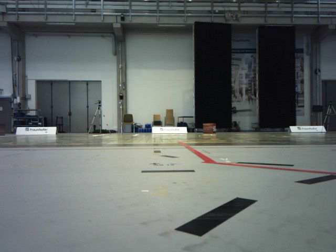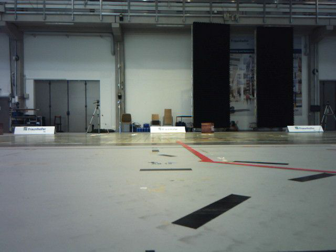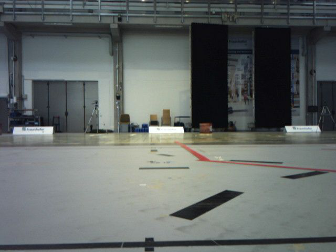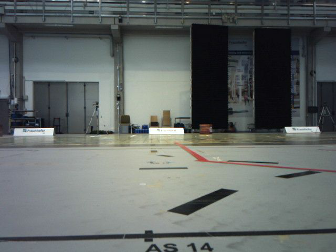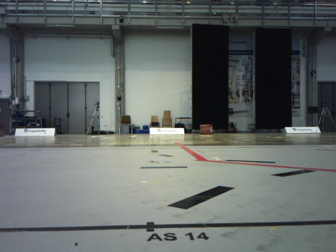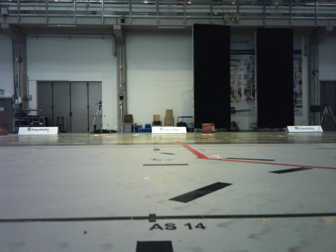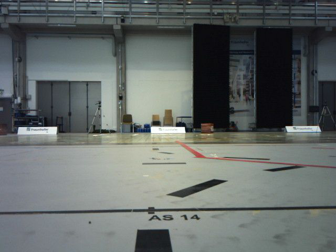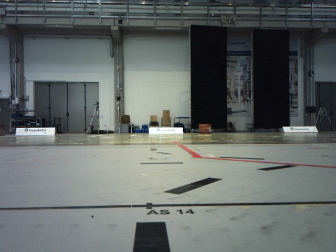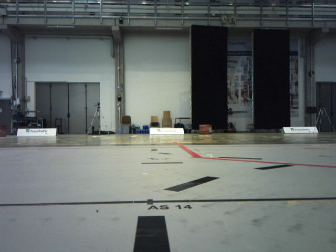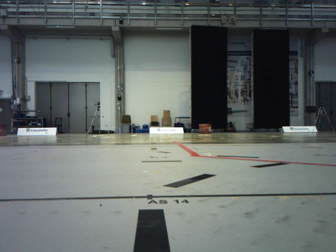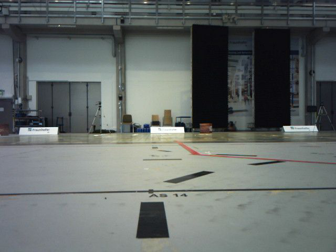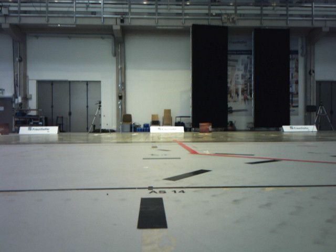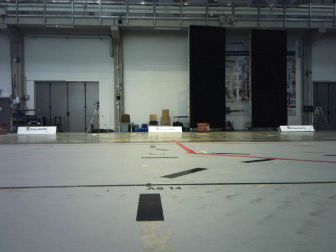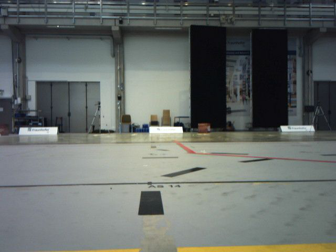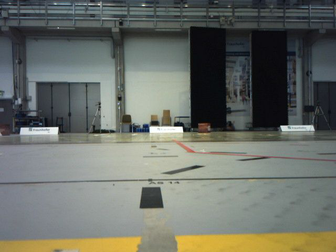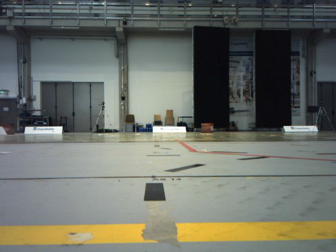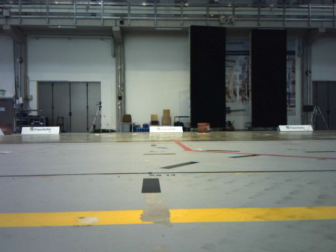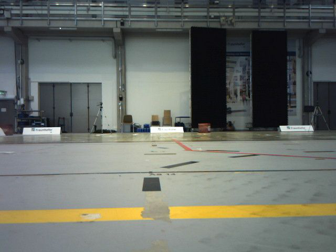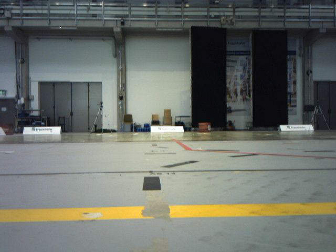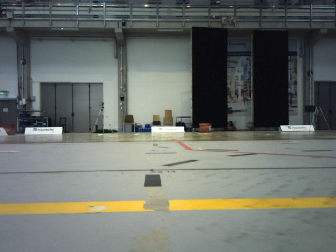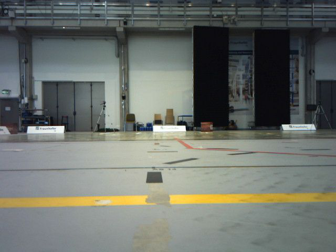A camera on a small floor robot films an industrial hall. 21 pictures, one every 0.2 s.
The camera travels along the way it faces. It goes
backward.
0.0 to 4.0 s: The camera travels backward, about 0.8 m, so what stands in front gets smaller.
The film runs backward here.
